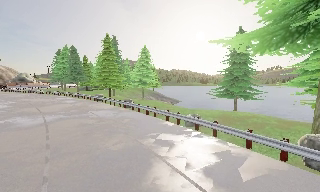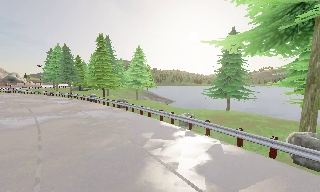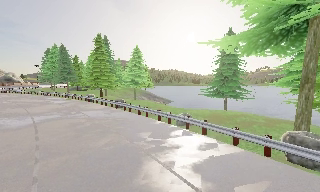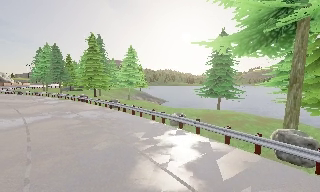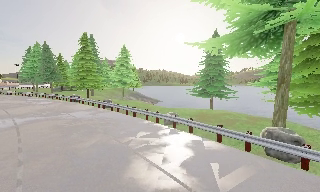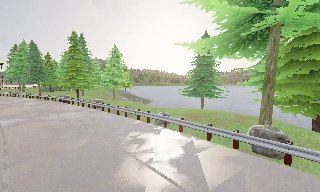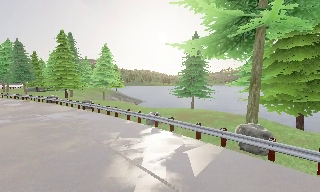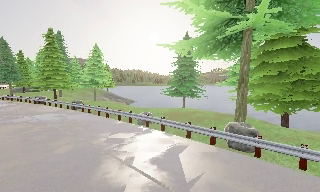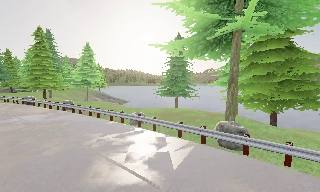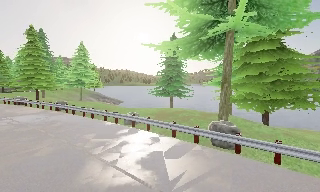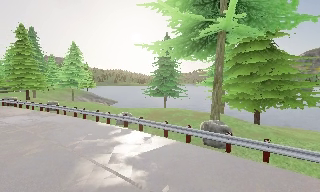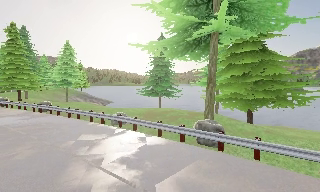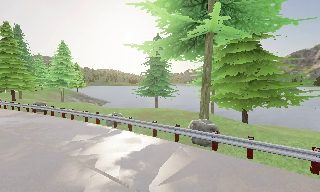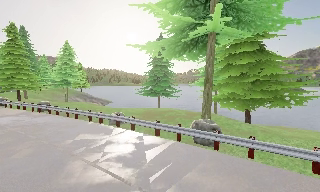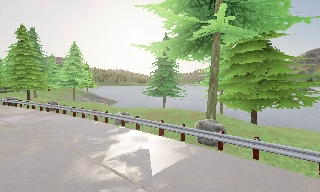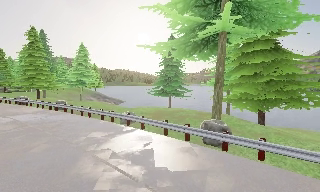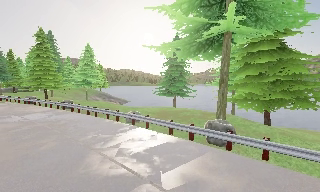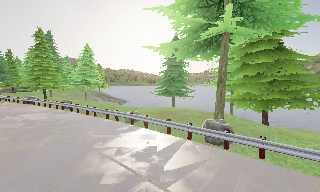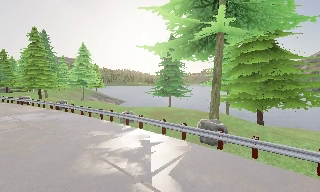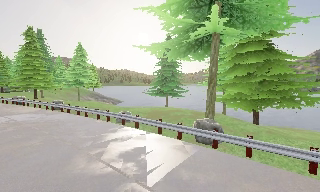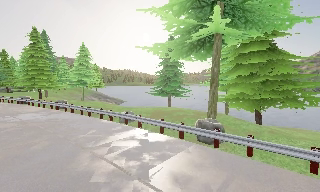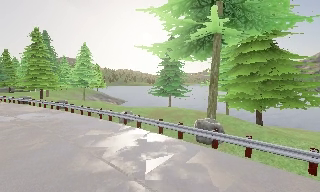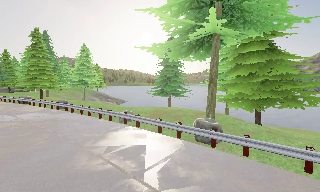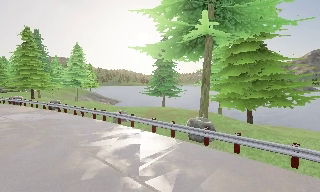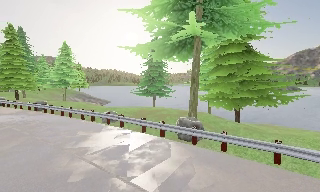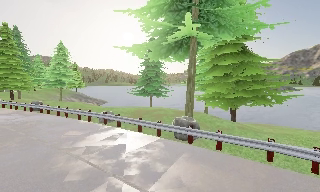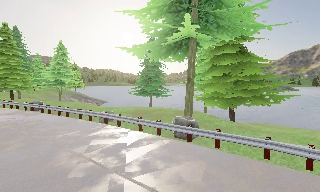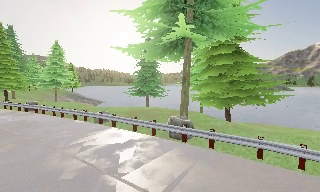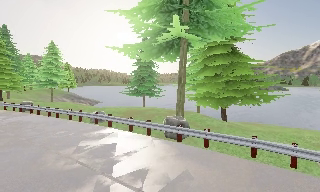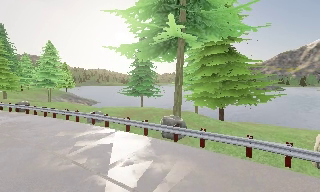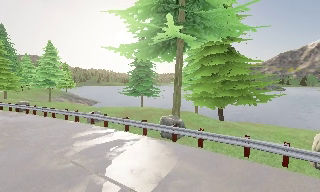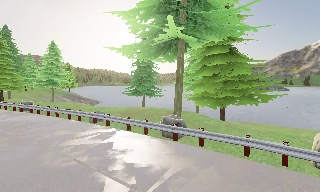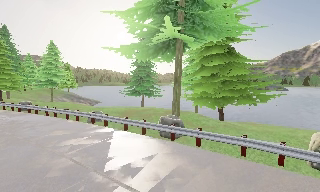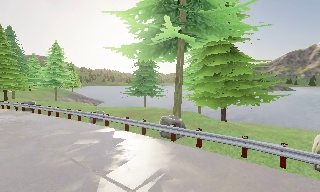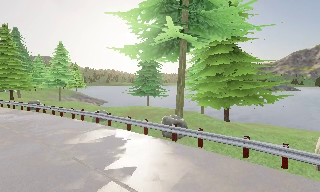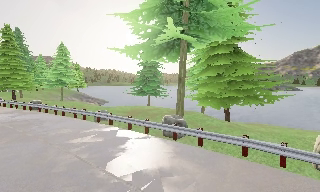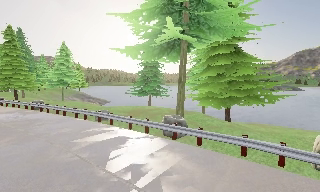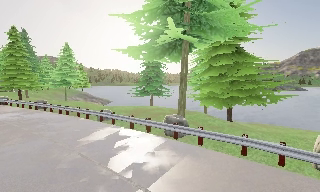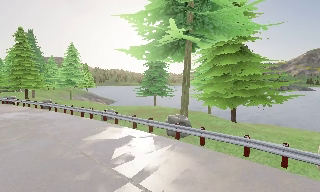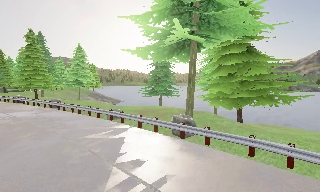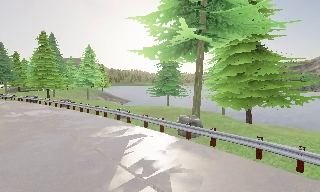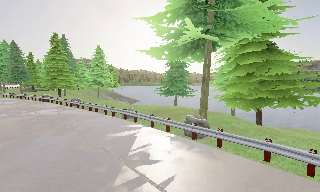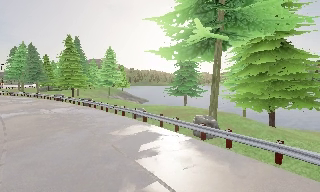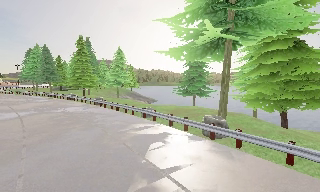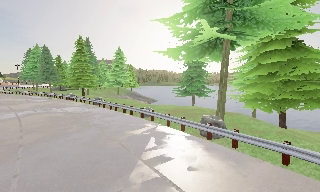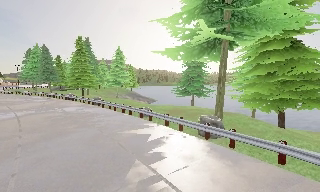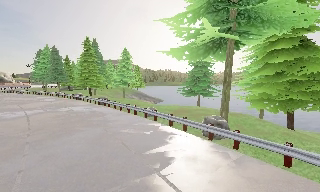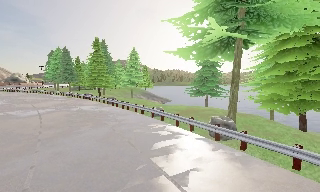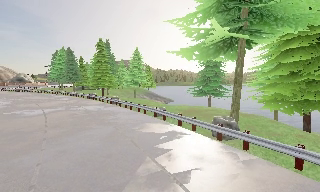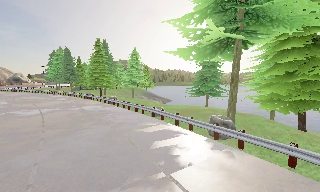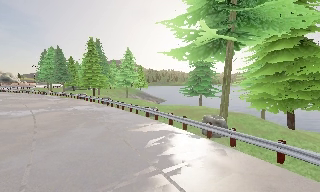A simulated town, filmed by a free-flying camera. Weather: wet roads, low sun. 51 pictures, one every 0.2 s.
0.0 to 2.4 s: The scene slides to the left, as the camera pans about 25 degrees to its right. It travels to its right and backward, about 1 m, so close, fixed things drift to the left.
2.4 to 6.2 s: The camera travels to its right and backward, about 1.5 m, so close, fixed things drift to the left.
6.2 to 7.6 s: The camera travels to its right, about 0.5 m.
7.6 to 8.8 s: The scene slides to the right, as the camera pans about 15 degrees to its left.
8.8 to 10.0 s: The camera shifts only a little, or ends up much as it began.
The film runs backward here.
